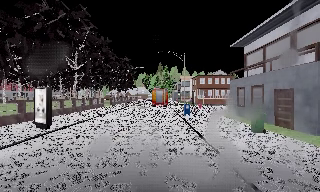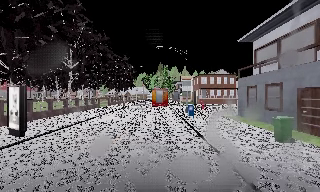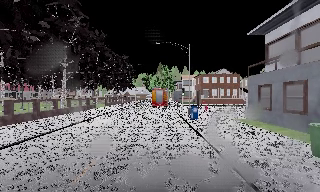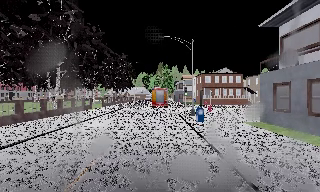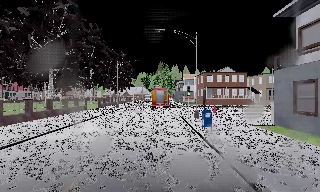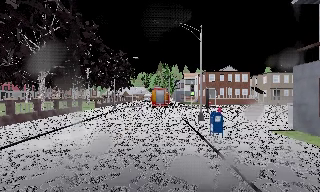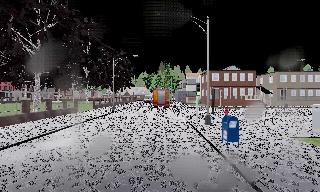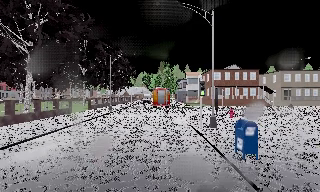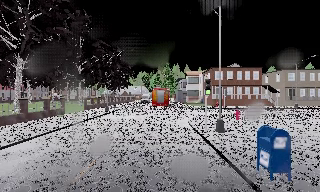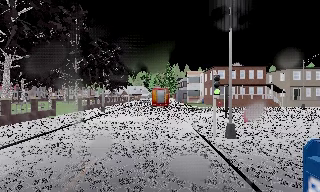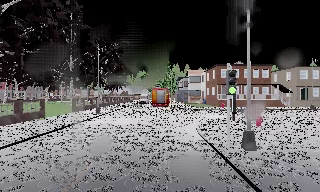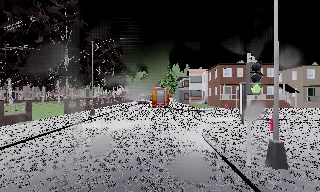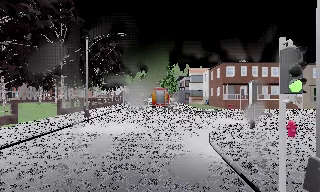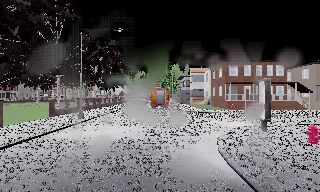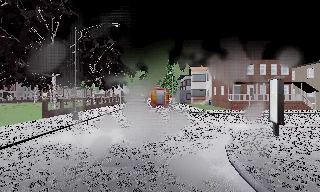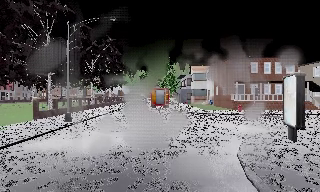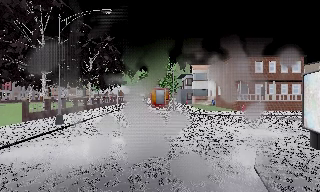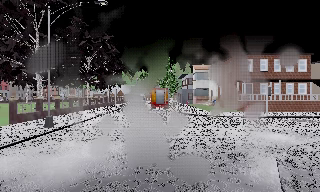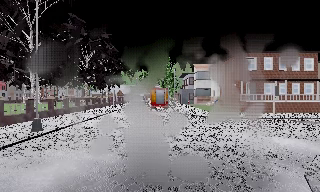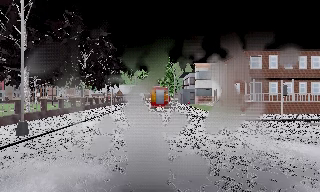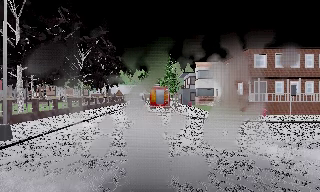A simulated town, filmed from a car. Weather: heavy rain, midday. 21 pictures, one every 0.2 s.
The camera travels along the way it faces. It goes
forward.
0.0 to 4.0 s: The camera travels forward, about 25 m, so what stands in front looms larger. It loses speed.
The film runs forward here.
